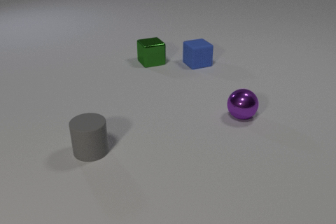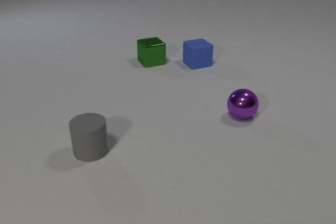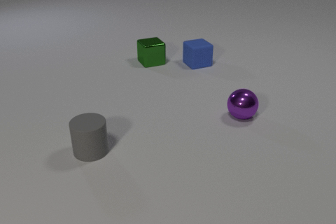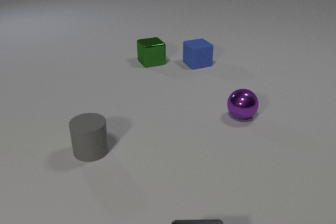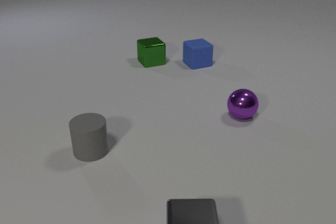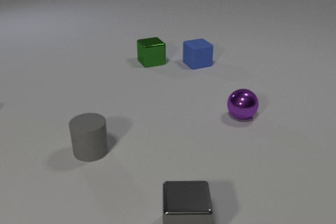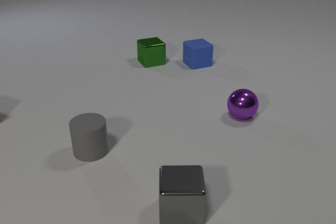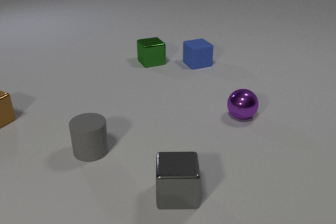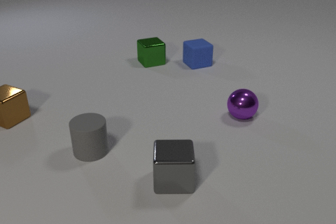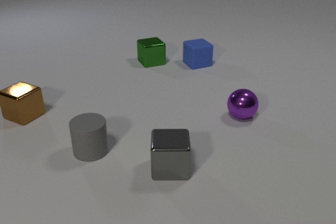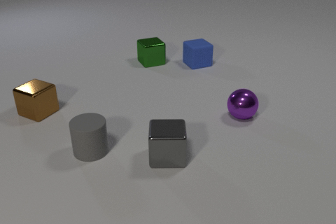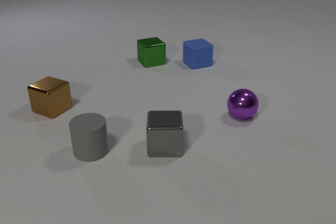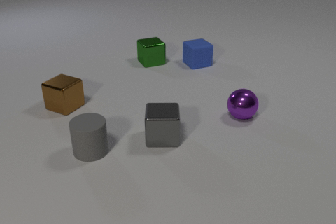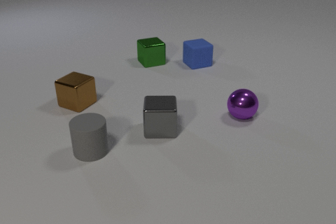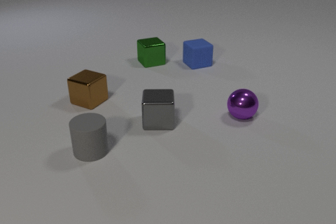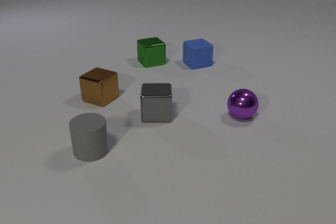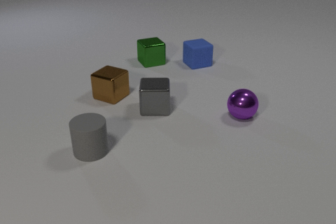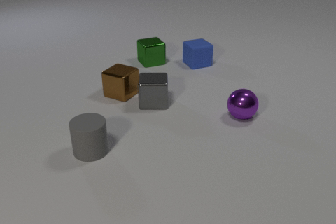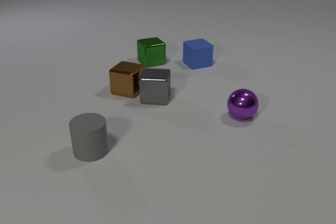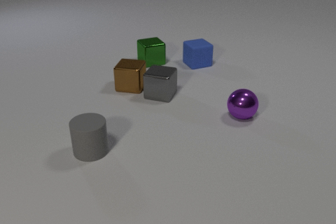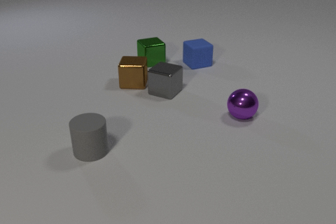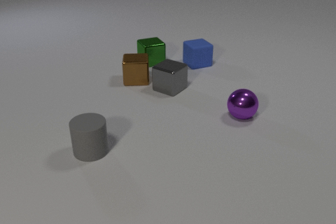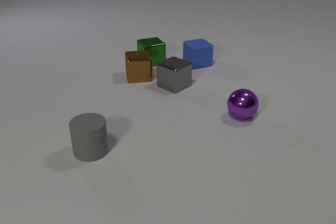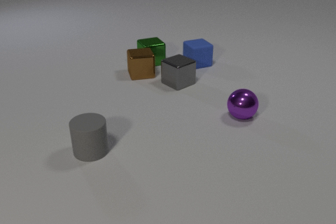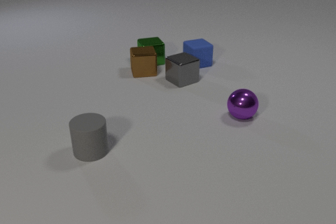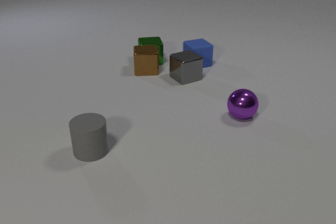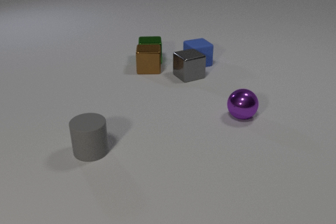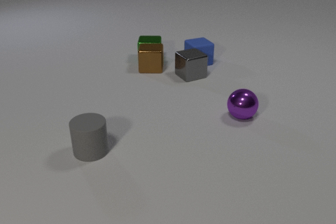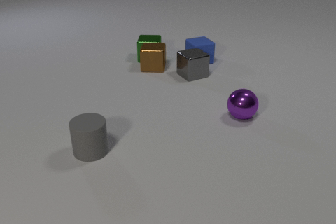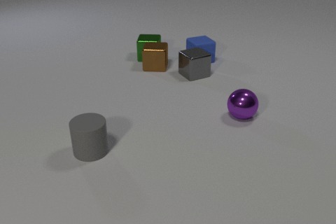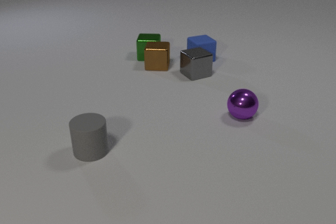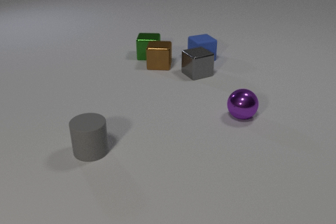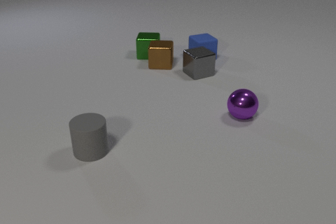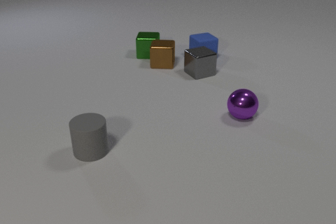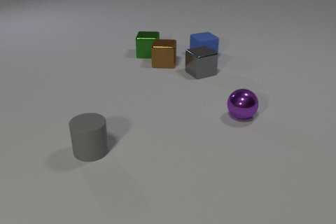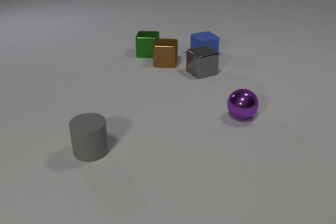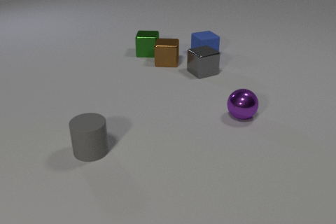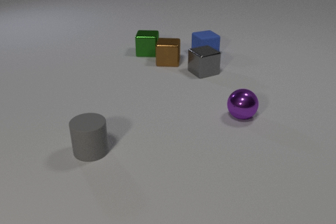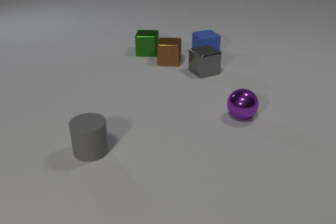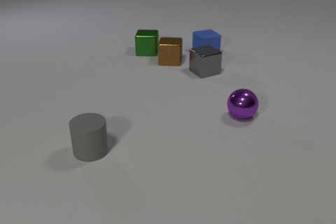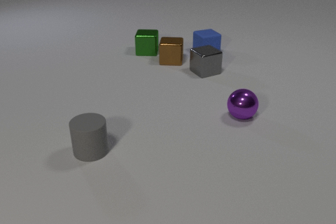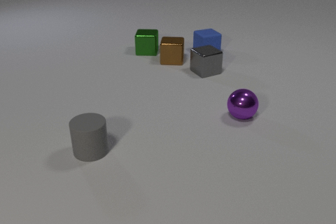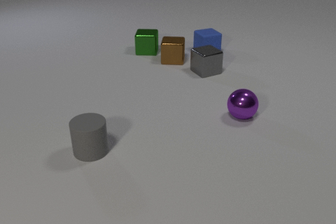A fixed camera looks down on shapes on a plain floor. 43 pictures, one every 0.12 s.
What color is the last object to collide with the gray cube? blue.
Are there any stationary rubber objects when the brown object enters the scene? yes.
What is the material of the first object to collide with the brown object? metal.
0.00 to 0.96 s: The gray metal cube comes in at the bottom edge, slides away from the camera. The brown metal cube comes in at the left edge, slides to the right.
0.96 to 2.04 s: The gray metal cube slides away from the camera. The brown metal cube slides to the right.
2.04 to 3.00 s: The gray metal cube slides away from the camera and to the right, spins clockwise seen from above by about 60 degrees, its near face sliding to the left. The brown metal cube slides away from the camera and to the right, spins counterclockwise seen from above by about 30 degrees, its near face sliding to the right. The gray metal cube and the brown metal cube collide. The brown metal cube and the green metal cube collide.
3.00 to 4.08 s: The gray metal cube slides to the right and away from the camera. The brown metal cube slides to the right and away from the camera. The blue rubber cube slides away from the camera. The green metal cube slides away from the camera. The gray metal cube and the blue rubber cube collide.
4.08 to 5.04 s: The gray metal cube slides to the right. The brown metal cube slides to the right and away from the camera. The blue rubber cube slides away from the camera. The green metal cube slides away from the camera.
